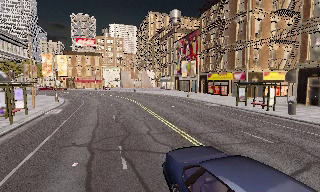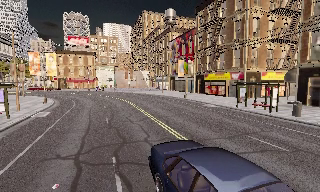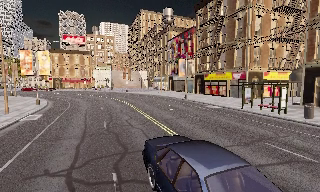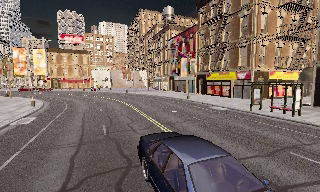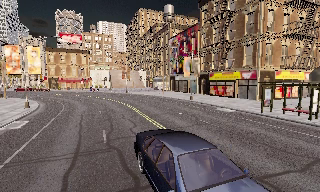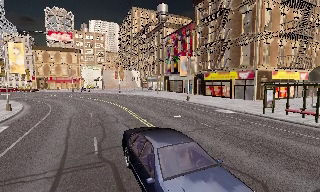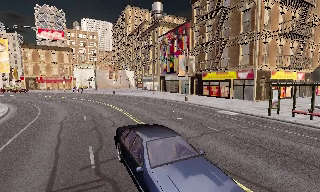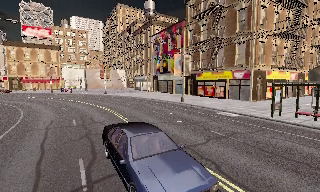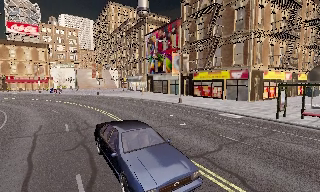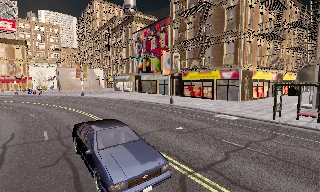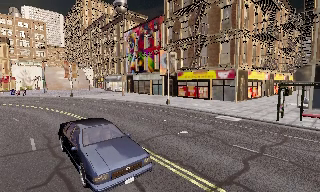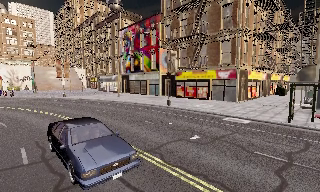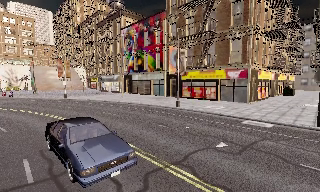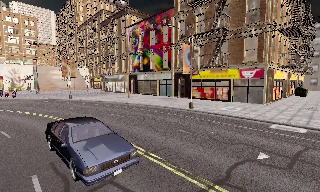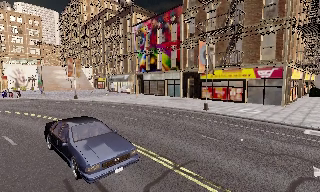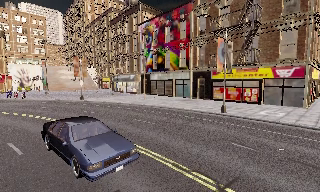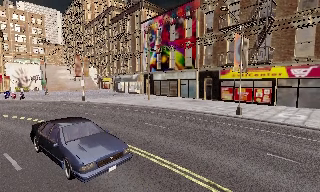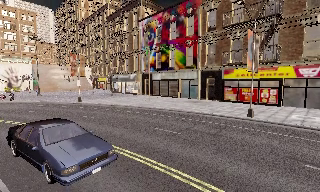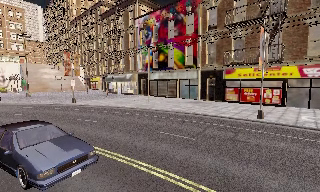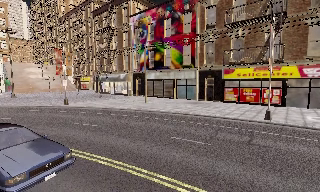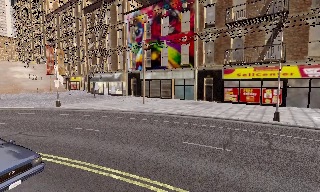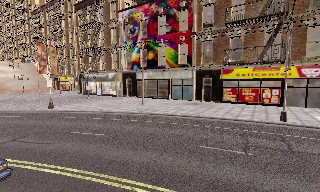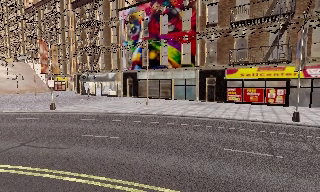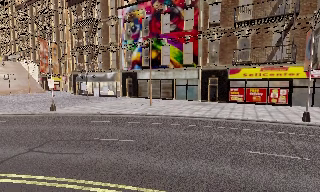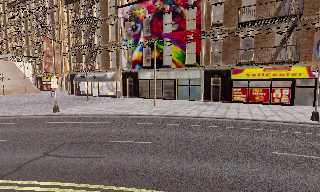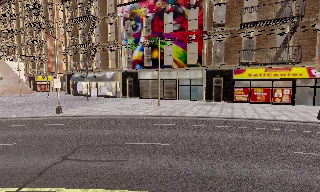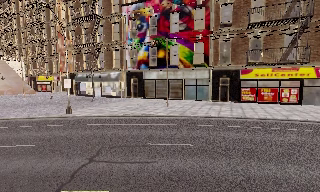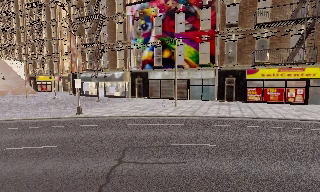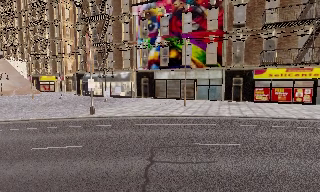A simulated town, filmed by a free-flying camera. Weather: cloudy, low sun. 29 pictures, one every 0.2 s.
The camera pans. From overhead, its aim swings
clockwise.
0.0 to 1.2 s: The camera travels forward, about 7 m, so what stands in front looms larger.
1.2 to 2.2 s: The camera pans to its right, which is clockwise from overhead, by about 15 degrees. It travels forward and to its left, about 6 m, so what stands in front looms larger.
2.2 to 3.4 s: The camera travels forward and to its left, about 9 m, so what stands in front looms larger.
3.4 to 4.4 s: The camera pans to its right, which is clockwise from overhead, by about 15 degrees. It travels to its left and forward, about 6 m.
4.4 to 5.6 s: The camera travels to its left, about 7 m, so close, fixed things drift to the right.
The film runs backward here.
